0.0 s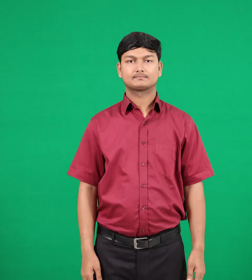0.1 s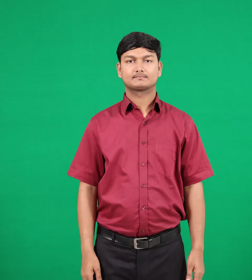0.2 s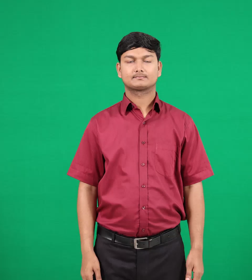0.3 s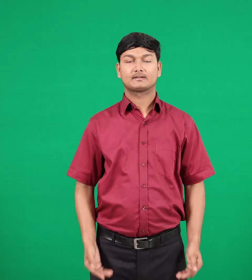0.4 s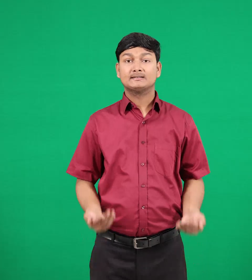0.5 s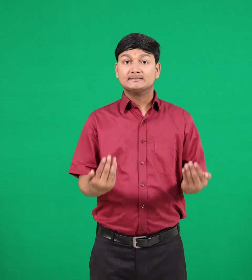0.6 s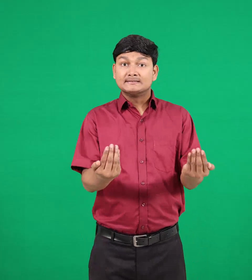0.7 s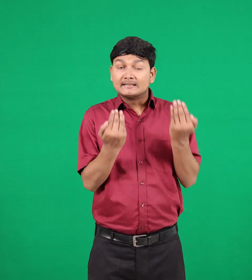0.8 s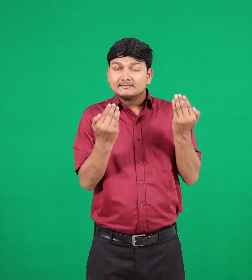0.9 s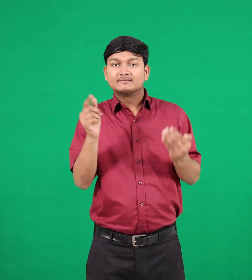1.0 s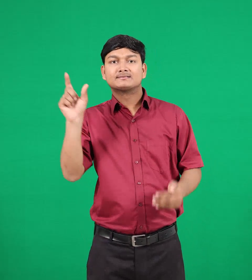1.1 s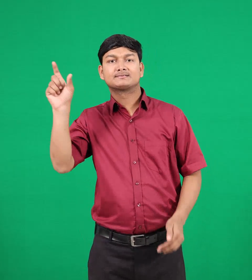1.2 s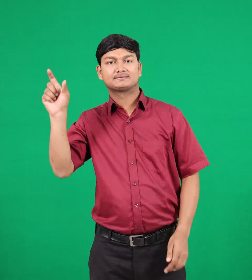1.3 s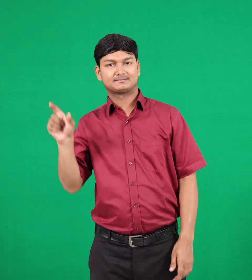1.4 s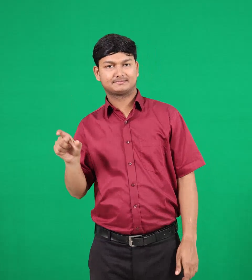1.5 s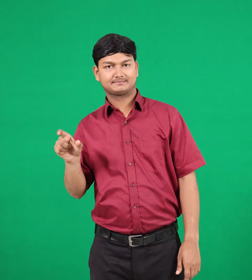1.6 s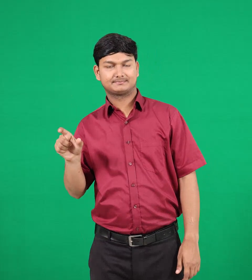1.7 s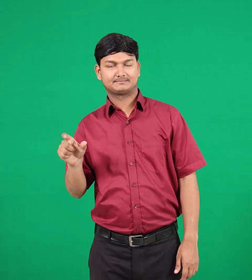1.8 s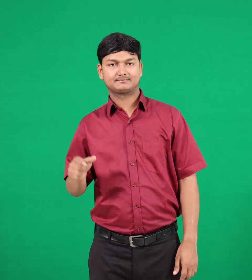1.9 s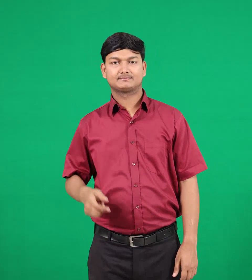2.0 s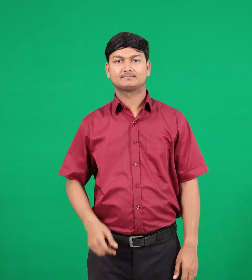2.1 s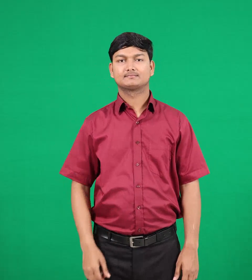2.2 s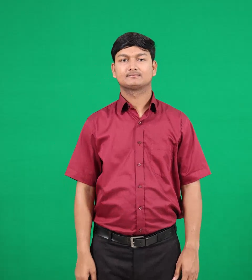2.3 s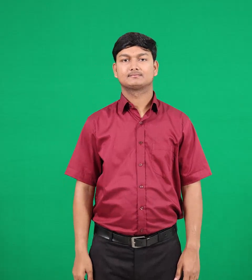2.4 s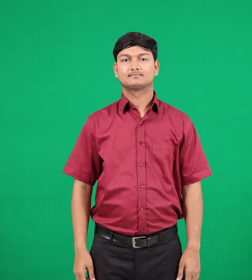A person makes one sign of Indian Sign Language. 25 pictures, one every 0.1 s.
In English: safer
